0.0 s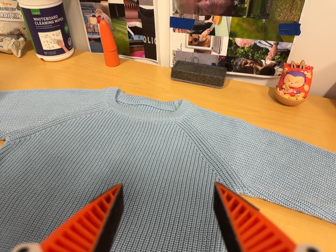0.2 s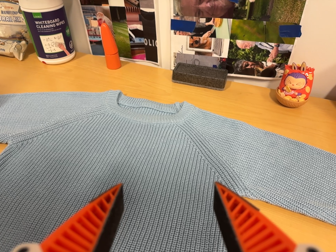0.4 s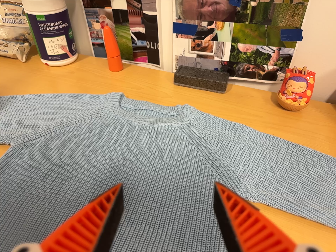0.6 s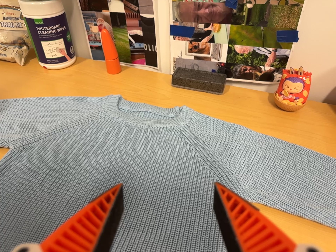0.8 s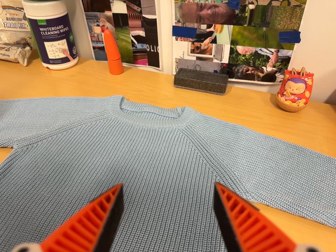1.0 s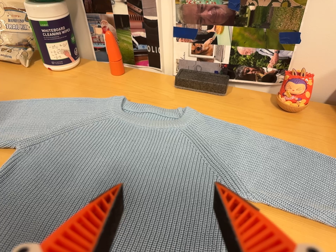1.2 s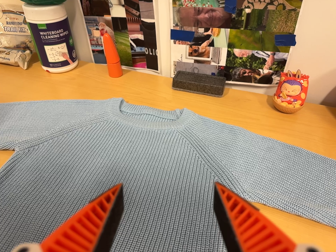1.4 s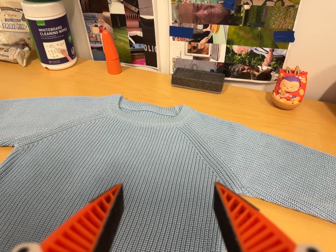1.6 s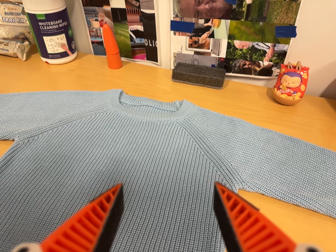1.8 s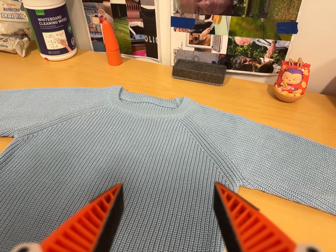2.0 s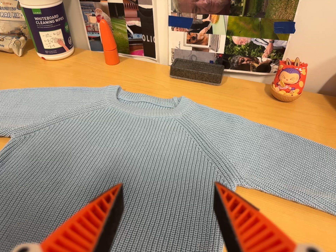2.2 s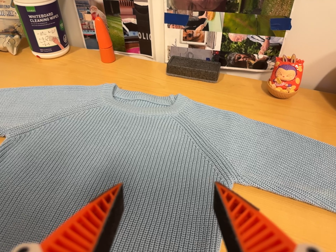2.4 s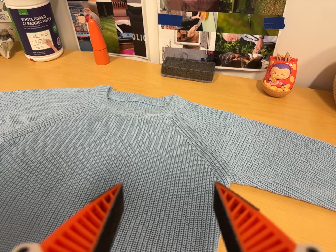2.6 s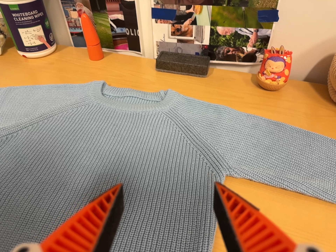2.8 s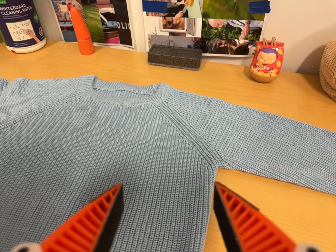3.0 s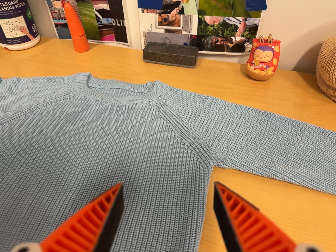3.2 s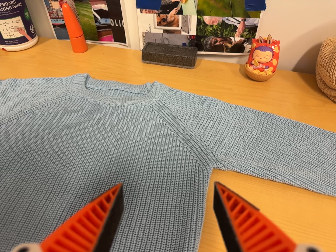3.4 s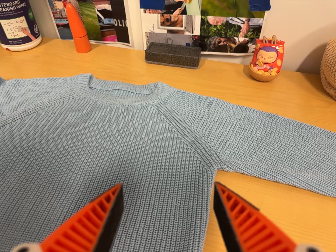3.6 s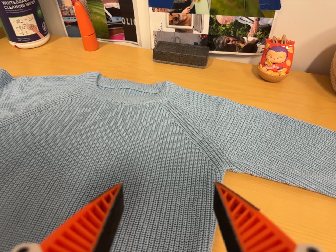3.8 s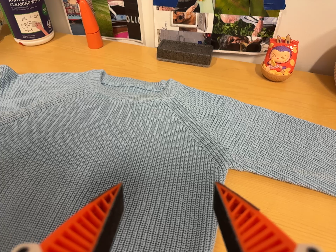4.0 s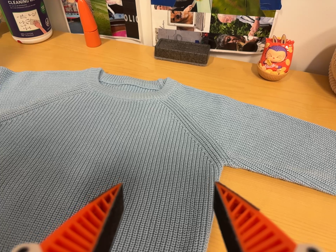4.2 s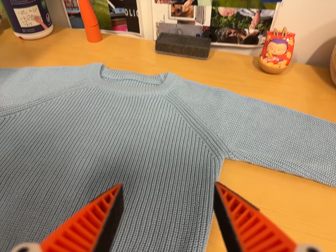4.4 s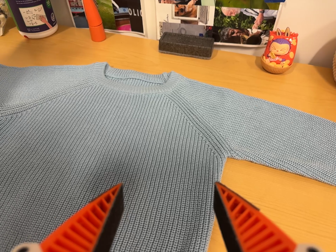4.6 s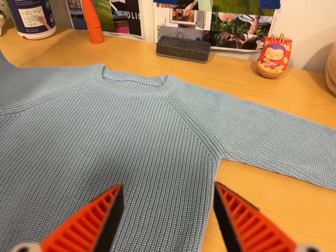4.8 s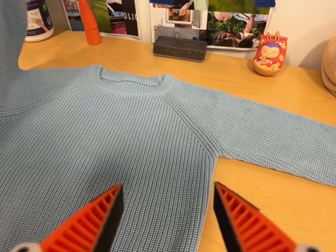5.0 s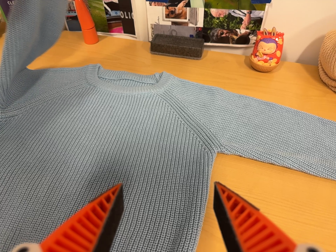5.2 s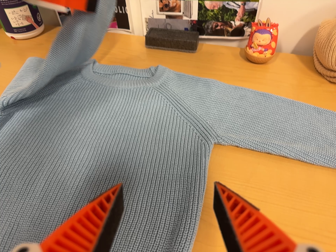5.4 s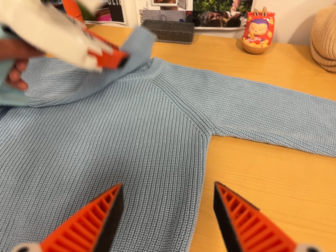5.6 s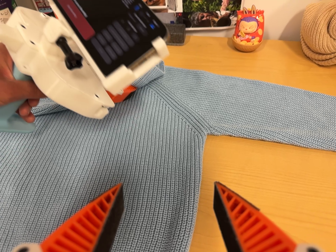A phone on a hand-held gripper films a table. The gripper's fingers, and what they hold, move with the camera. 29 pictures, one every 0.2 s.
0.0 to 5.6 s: The camera rolls about its line of sight by about 10 degrees, and the scene rotates counterclockwise.
The film runs forward here.
